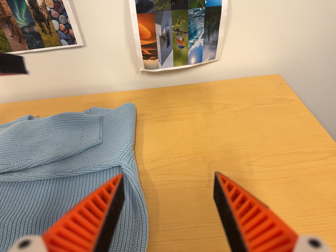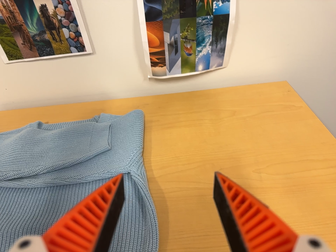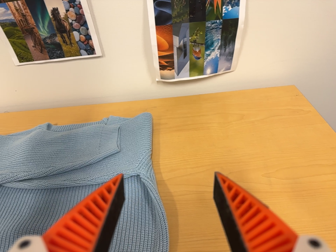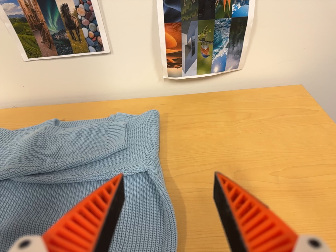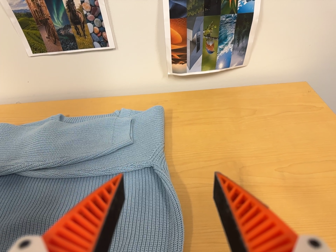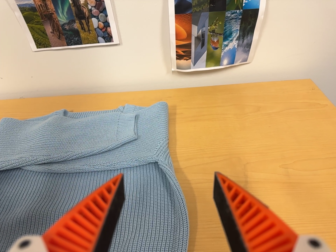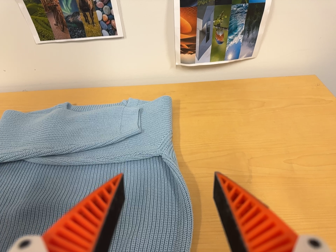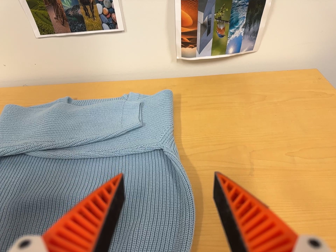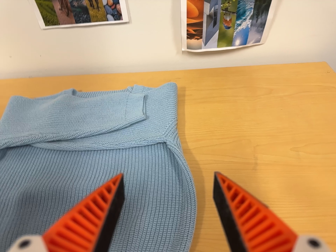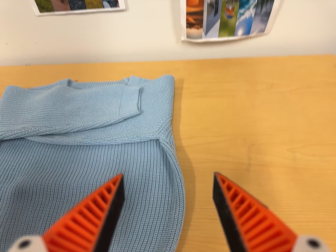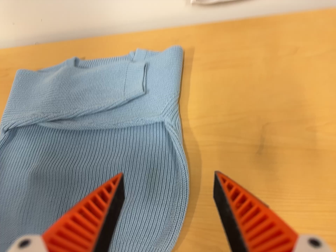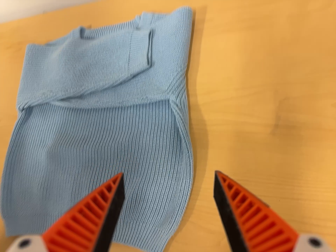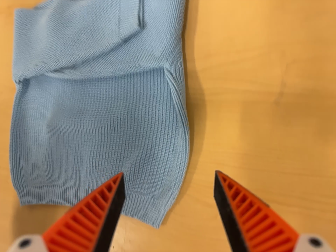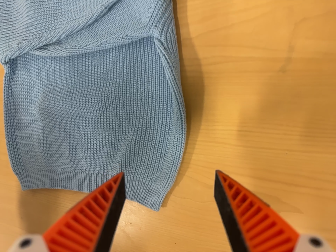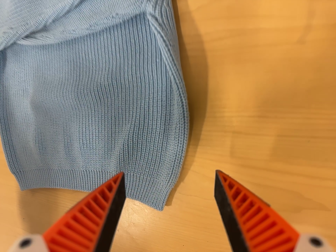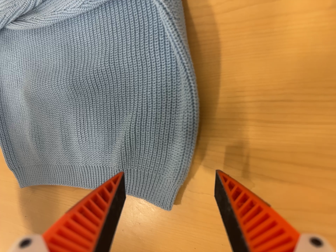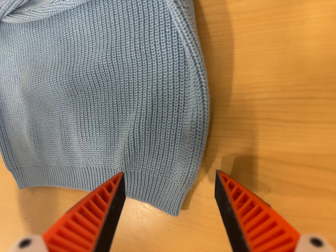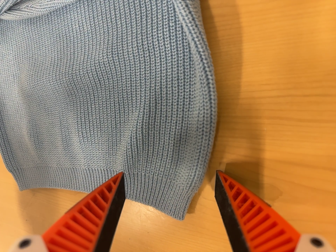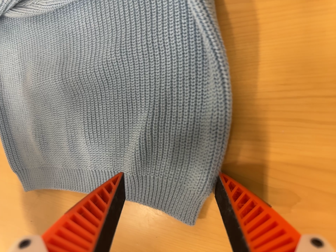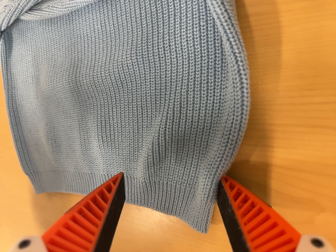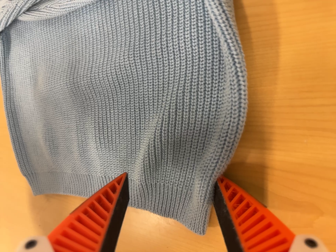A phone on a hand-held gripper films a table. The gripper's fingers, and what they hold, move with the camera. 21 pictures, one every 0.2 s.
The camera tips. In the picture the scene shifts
upward.
The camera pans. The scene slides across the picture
to the right.
0.0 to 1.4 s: The camera travels to its left, about 6 cm, so close, fixed things drift to the right.
1.4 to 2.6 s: The camera pans to its left by about 25 degrees. It travels to its right, toward the top of its view and forward, about 26 cm. Its aim tips toward the bottom of its view by about 45 degrees, and the scene shifts upward. It rolls about its line of sight by about 10 degrees, and the scene rotates counterclockwise.
2.6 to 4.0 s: The camera travels forward, about 12 cm, so what stands in front looms larger.
The film runs forward here.
